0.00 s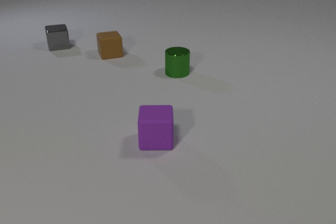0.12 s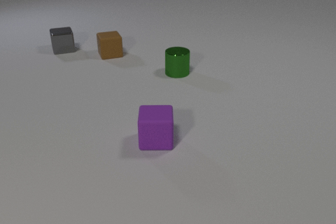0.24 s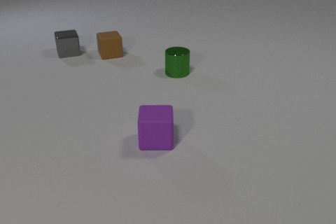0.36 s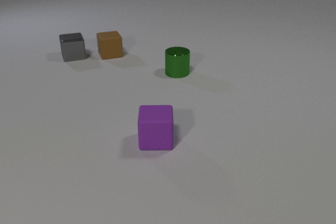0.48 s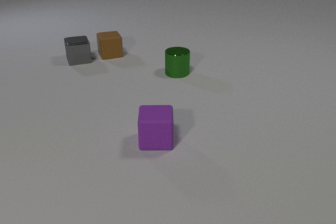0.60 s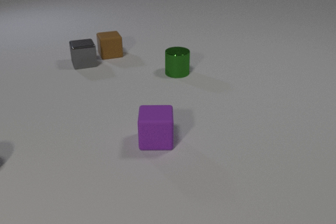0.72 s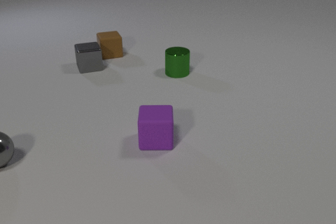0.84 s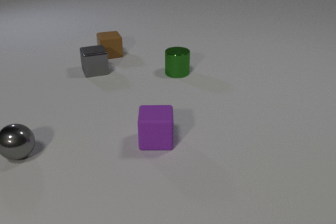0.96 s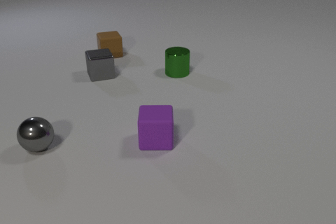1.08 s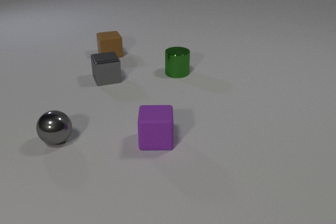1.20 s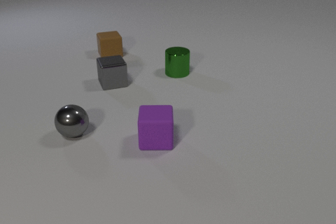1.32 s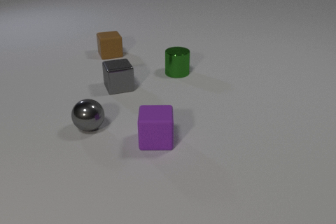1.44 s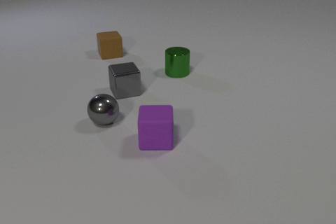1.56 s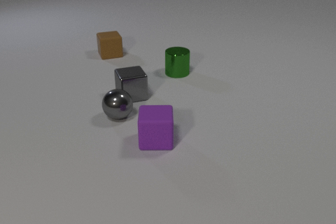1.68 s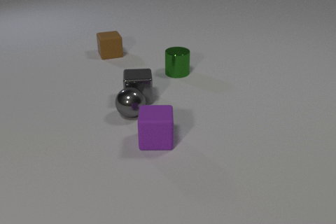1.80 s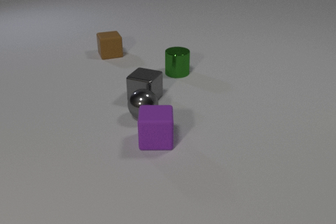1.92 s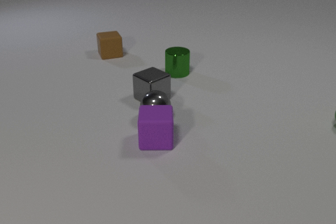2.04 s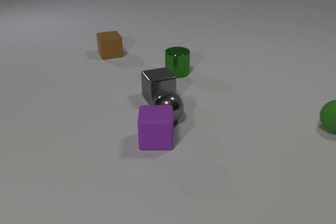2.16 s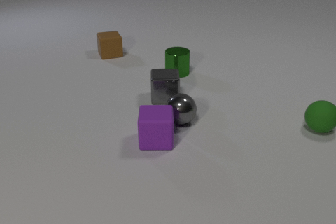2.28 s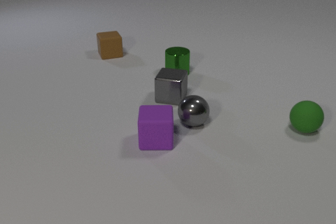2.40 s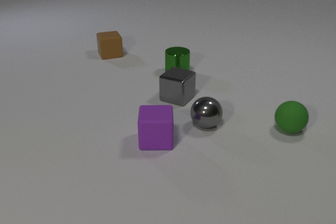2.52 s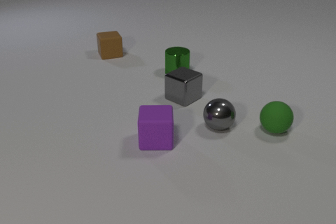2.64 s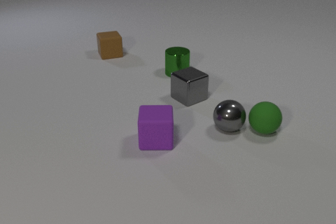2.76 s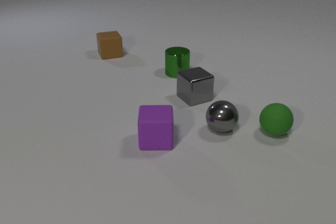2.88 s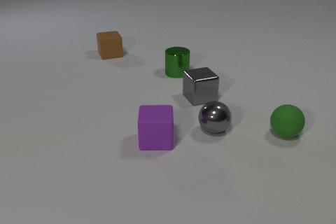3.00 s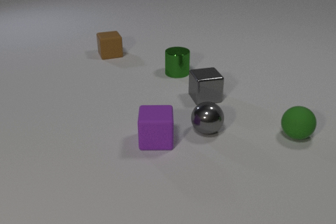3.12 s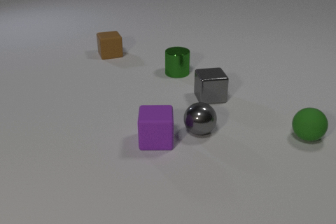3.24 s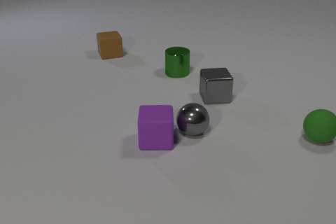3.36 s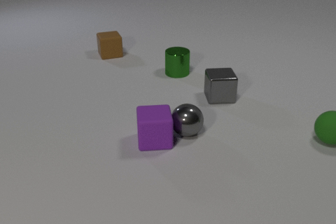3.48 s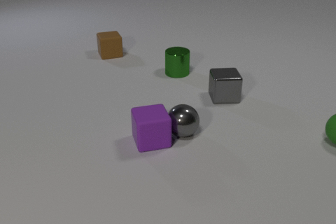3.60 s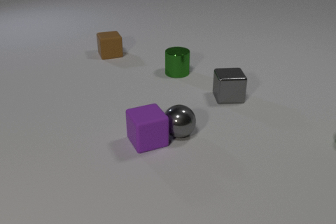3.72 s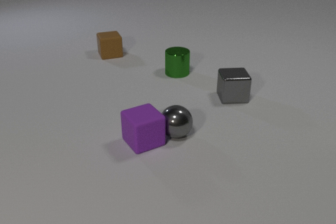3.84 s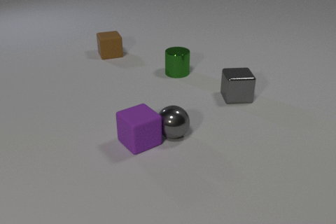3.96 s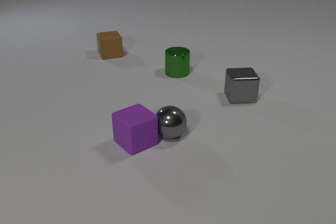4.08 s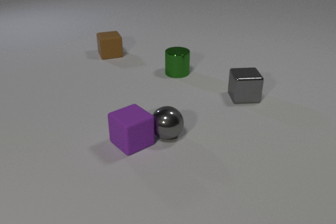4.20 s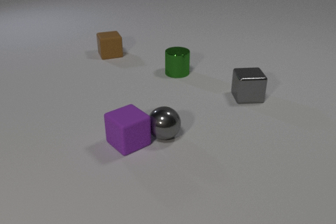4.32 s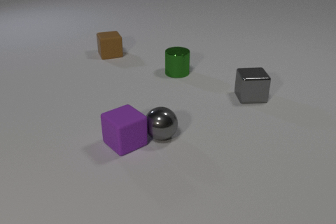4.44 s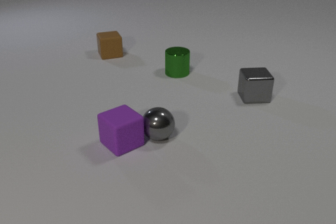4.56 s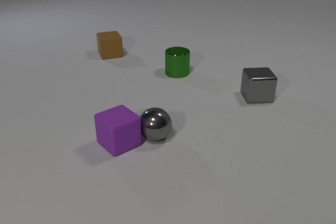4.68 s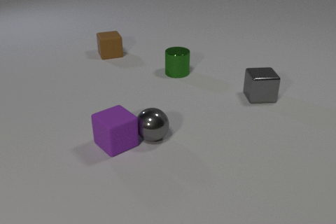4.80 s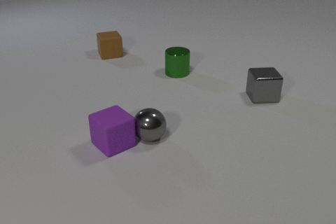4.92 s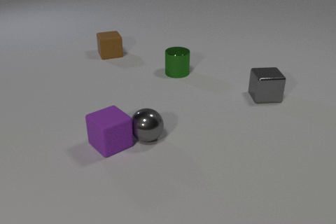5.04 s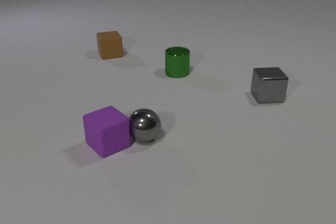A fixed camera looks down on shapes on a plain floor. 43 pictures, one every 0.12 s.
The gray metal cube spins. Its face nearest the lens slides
to the left.
The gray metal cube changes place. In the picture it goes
to the right.
0.00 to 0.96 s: The gray metal sphere comes in at the left edge, rolls to the right. The gray metal cube slides toward the camera and to the right.
0.96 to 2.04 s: The gray metal sphere rolls to the right. The gray metal cube slides toward the camera and to the right, spins so that its near face slides to the left, clockwise seen from above. The green rubber sphere comes in at the right edge, rolls to the left and toward the camera. The gray metal sphere and the gray metal cube collide.
2.04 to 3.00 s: The gray metal sphere rolls to the right and toward the camera. The gray metal cube slides to the right, spins so that its near face slides to the left, clockwise seen from above. The green rubber sphere rolls to the left and toward the camera. The gray metal sphere and the green rubber sphere collide.
3.00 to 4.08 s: The gray metal sphere rolls to the left. The gray metal cube slides to the right. The green rubber sphere rolls to the right, leaves at the right edge. The purple rubber cube slides to the left, spins so that its near face slides to the right, counterclockwise seen from above. The gray metal sphere and the purple rubber cube collide.
4.08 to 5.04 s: The gray metal sphere rolls to the left. The gray metal cube slides to the right. The purple rubber cube slides to the left.
How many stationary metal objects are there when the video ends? 1.
What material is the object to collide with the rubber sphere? metal.
How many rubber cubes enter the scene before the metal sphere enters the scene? 0.
